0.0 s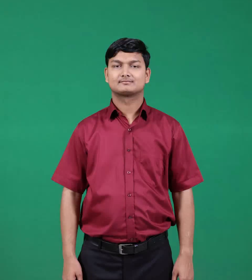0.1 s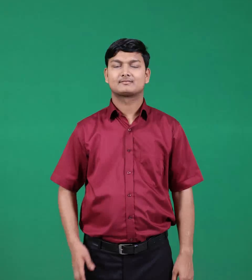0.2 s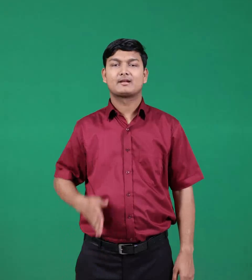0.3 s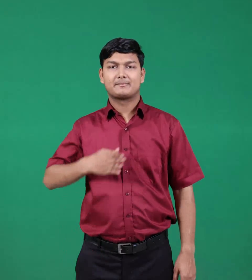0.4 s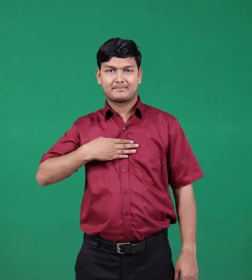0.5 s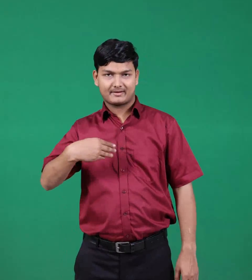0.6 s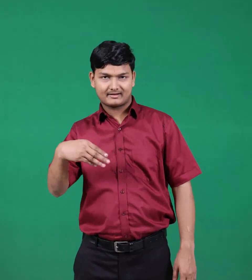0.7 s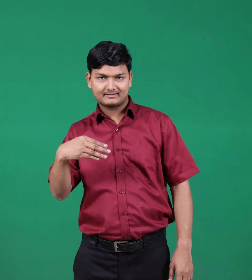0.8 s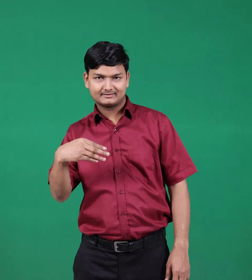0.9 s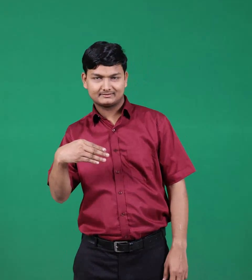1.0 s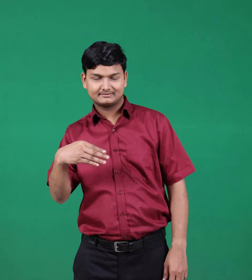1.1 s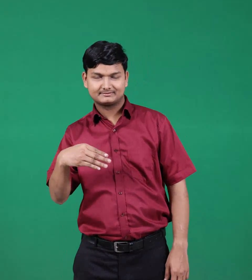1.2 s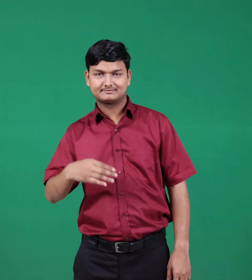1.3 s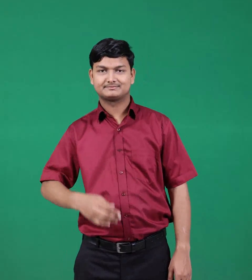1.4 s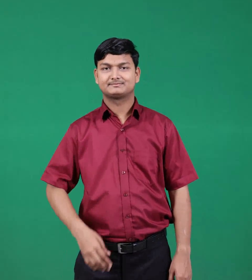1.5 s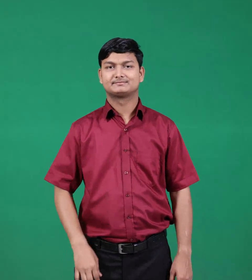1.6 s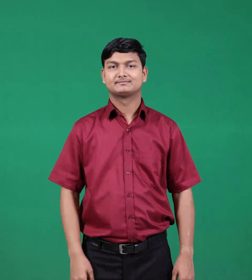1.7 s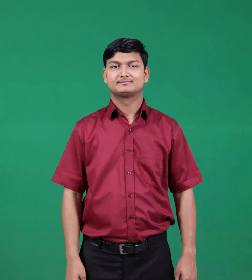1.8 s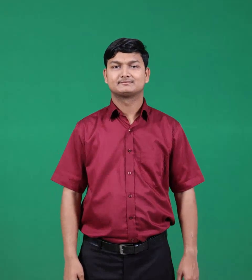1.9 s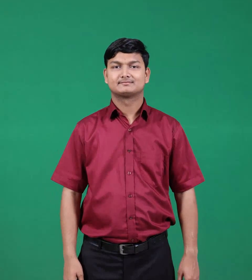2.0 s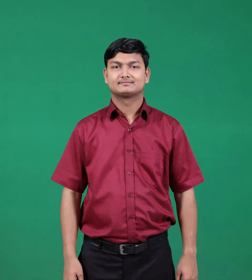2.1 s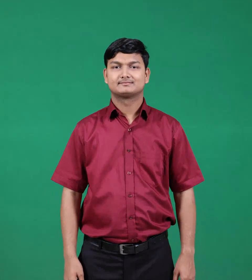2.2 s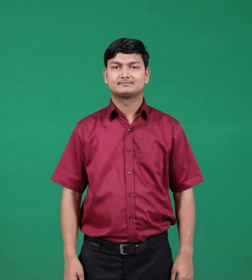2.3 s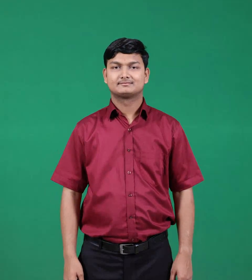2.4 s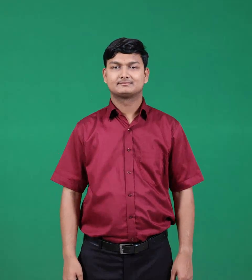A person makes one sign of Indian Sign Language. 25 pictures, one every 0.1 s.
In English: leaf
